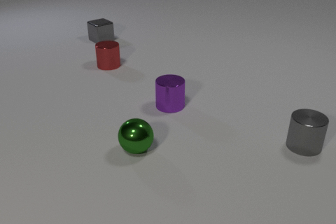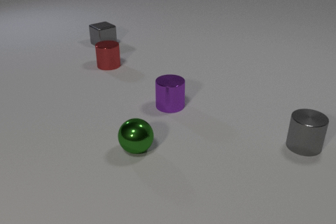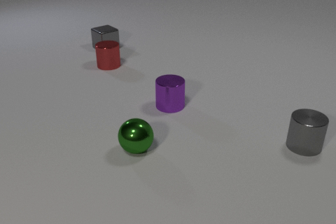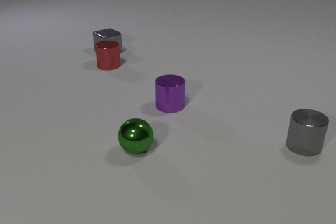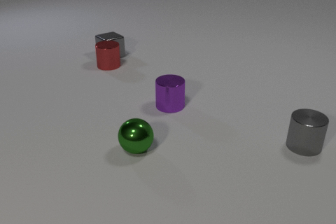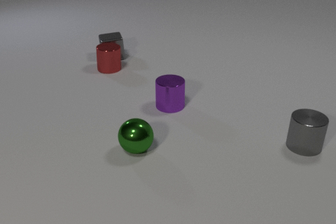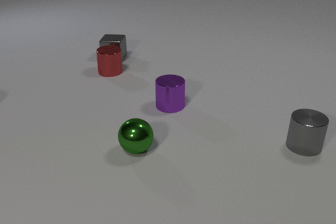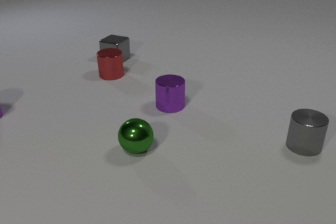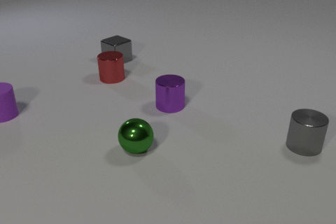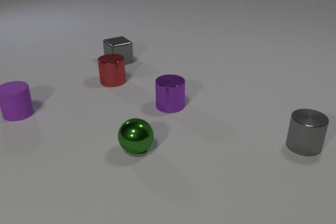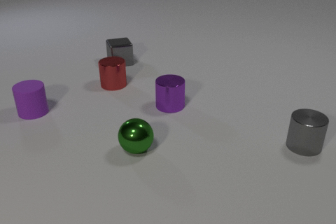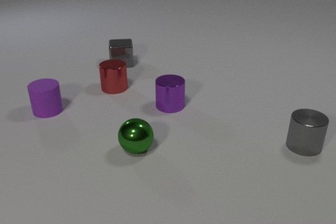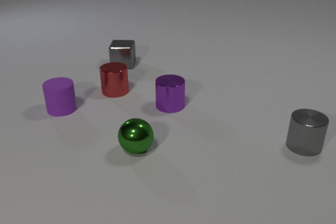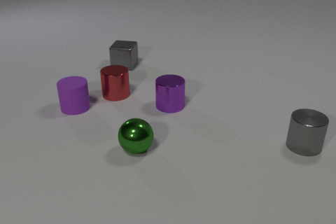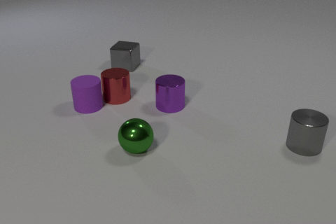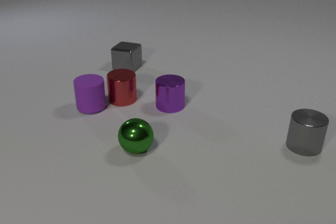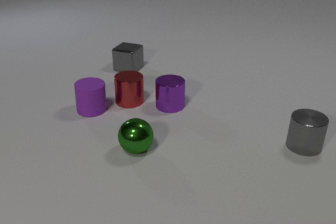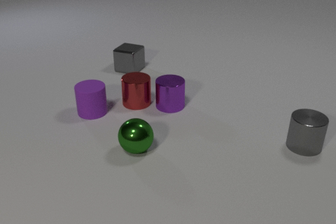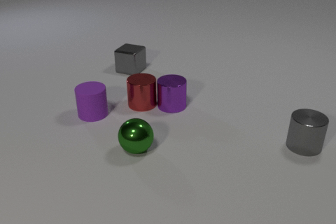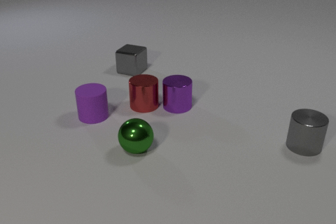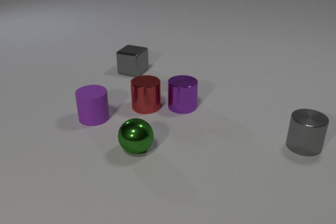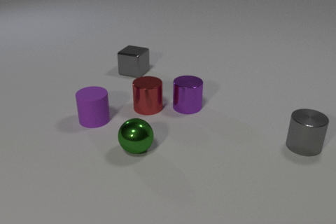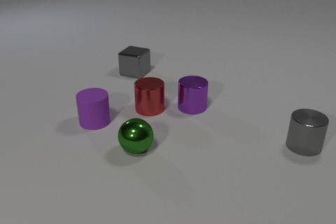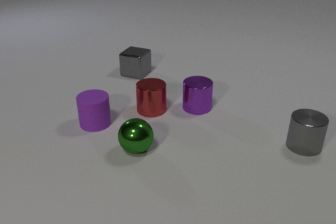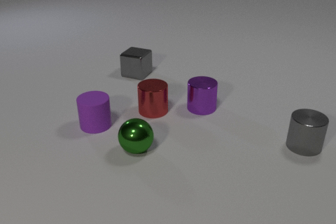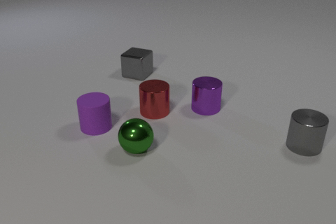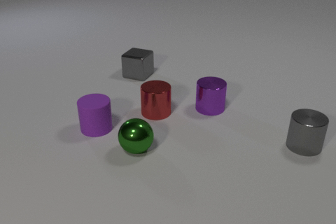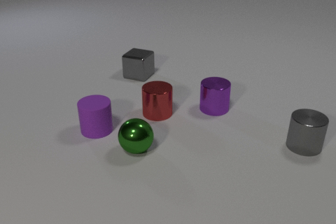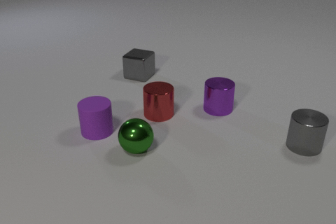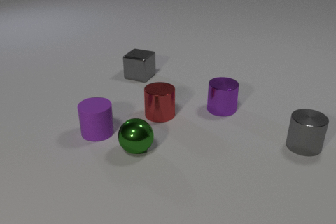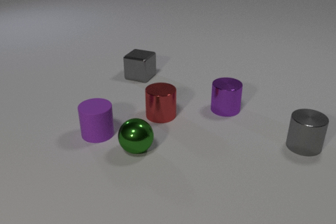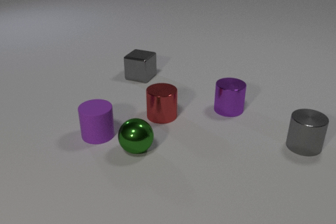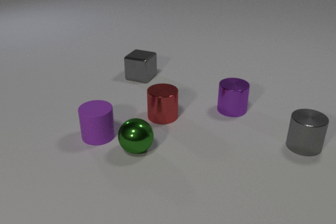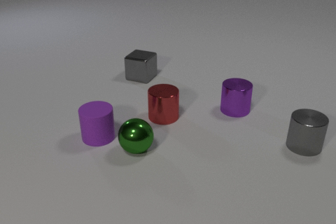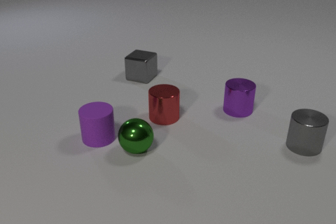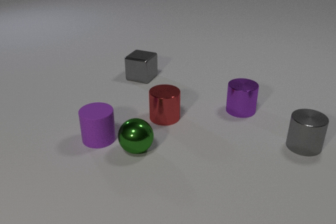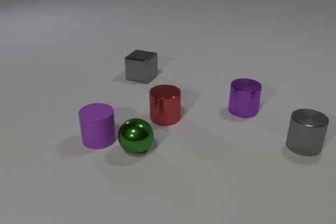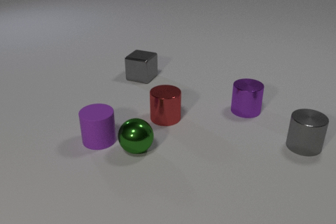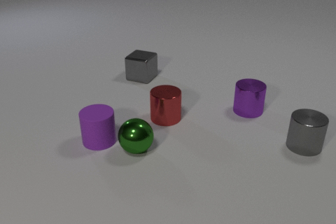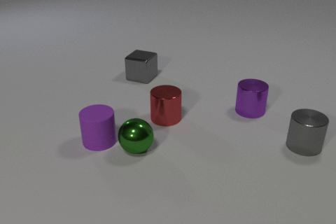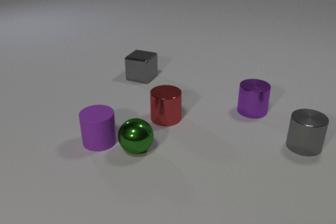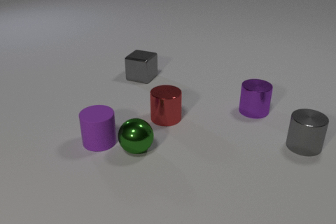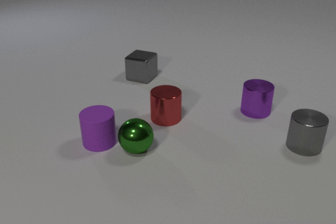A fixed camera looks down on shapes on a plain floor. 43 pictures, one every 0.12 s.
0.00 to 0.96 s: The gray metal cube slides toward the camera, spins so that its near face slides to the left, clockwise seen from above. The red metal cylinder slides toward the camera. The purple rubber cylinder comes in at the left edge, slides to the right. The gray metal cube and the red metal cylinder collide.
0.96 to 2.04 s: The gray metal cube slides toward the camera and to the right, spins so that its near face slides to the left, clockwise seen from above. The red metal cylinder slides toward the camera and to the right. The purple rubber cylinder slides to the right. The red metal cylinder and the purple rubber cylinder collide.
2.04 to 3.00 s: The gray metal cube slides toward the camera and to the right. The red metal cylinder slides toward the camera and to the right. The purple rubber cylinder slides toward the camera. The purple metal cylinder slides to the right. The red metal cylinder and the purple metal cylinder collide.
3.00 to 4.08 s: The gray metal cube slides toward the camera. The red metal cylinder slides toward the camera and to the right. The purple rubber cylinder slides toward the camera. The purple metal cylinder slides to the right.
4.08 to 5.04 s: The purple rubber cylinder slides toward the camera. The purple metal cylinder slides to the right.
Are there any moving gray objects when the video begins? yes.
Are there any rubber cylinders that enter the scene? yes.
How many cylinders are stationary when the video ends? 2.
